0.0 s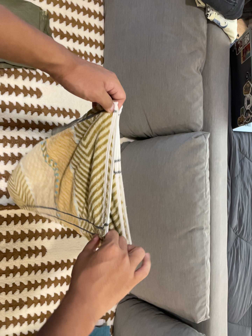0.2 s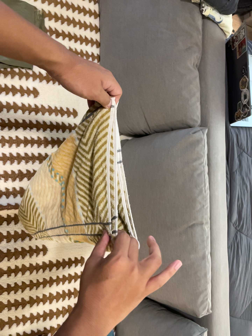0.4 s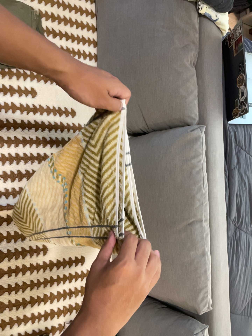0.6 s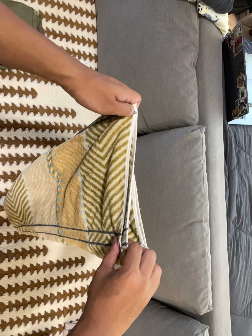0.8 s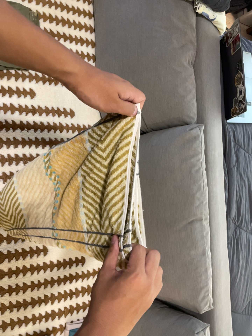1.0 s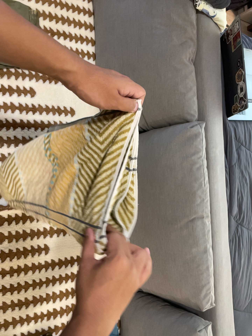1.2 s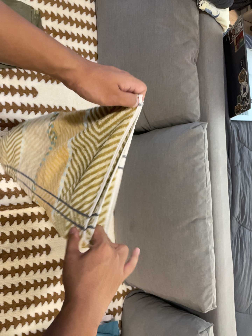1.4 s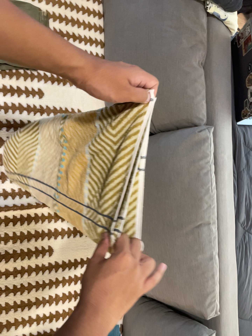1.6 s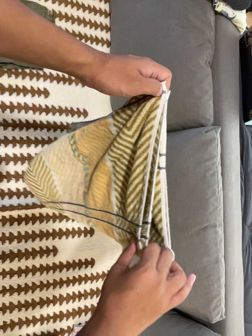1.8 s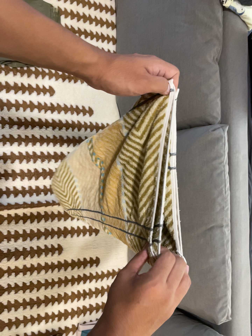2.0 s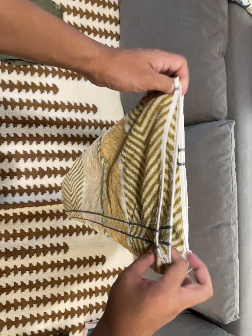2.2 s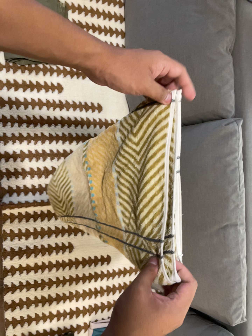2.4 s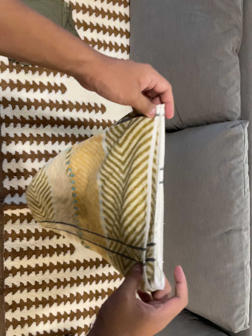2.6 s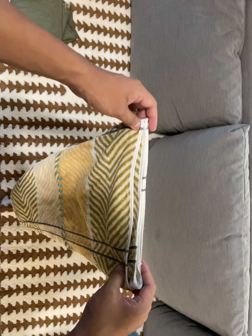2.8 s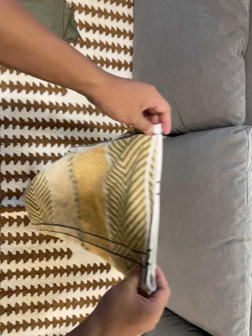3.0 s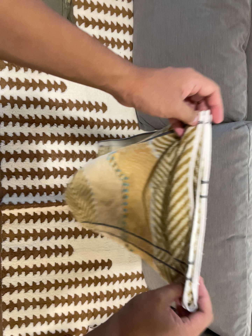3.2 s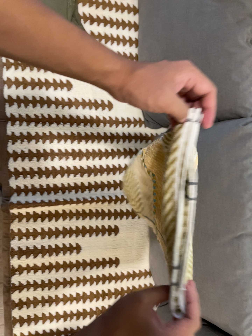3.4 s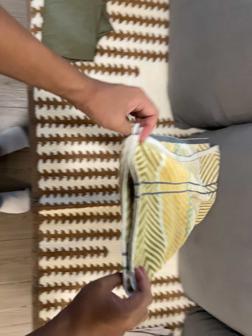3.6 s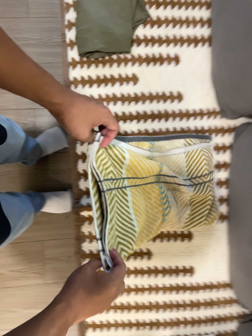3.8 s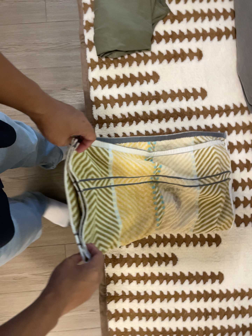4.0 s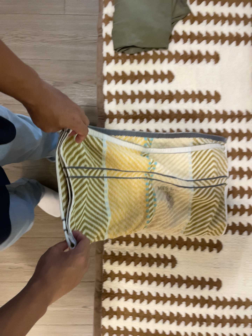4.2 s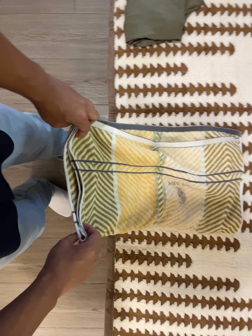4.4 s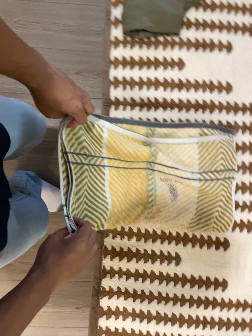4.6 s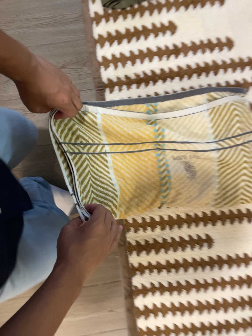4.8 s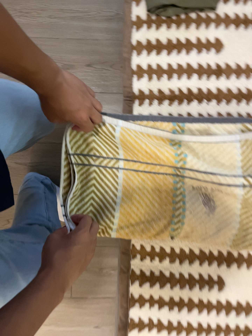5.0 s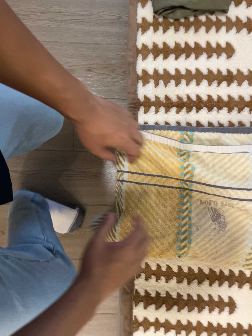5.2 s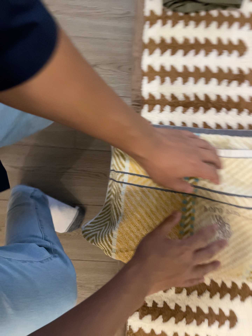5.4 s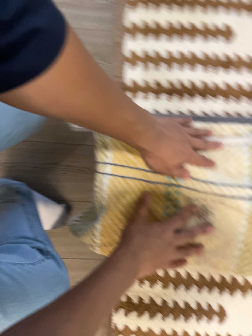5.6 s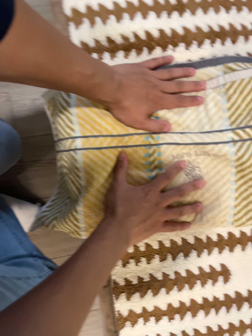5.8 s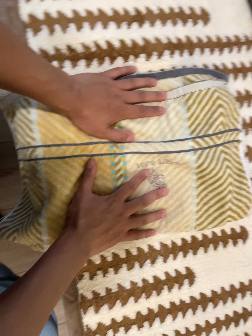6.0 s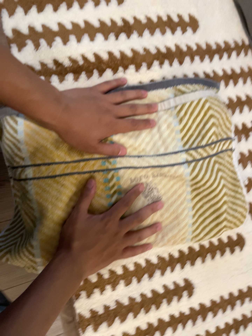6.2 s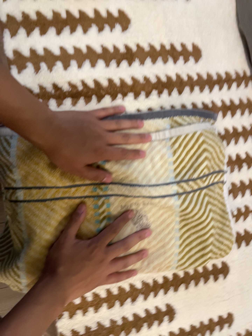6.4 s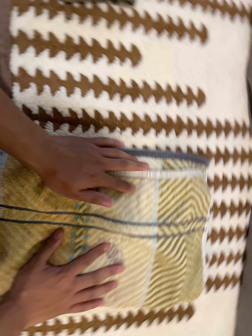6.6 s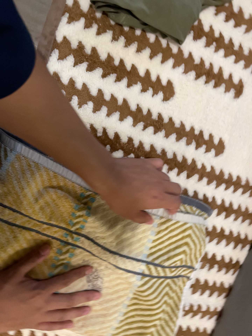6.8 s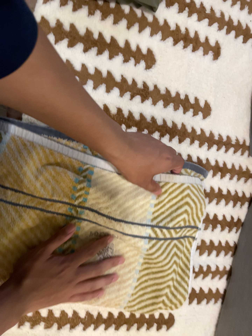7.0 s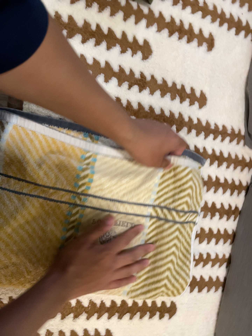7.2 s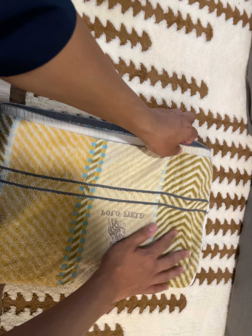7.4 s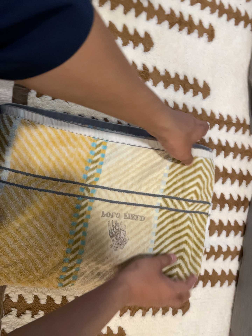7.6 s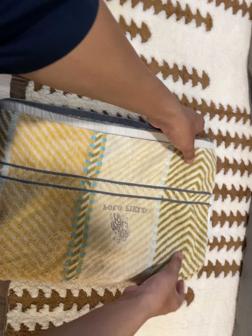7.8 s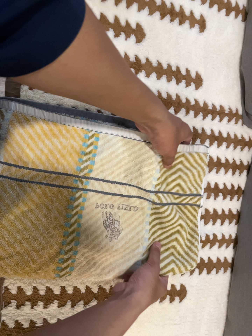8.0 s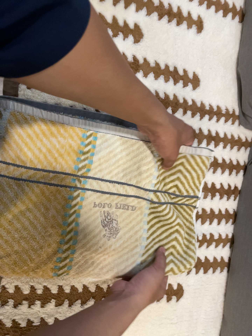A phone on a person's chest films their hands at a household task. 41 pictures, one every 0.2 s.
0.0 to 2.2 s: The camera shifts only a little, or ends up much as it began.
2.2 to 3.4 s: The camera pans to its left by about 10 degrees. It travels forward, about 8 cm, so what stands in front looms larger.
3.4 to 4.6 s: The camera swings to its left by about 10 degrees, and the scene slides to the right. It travels forward and to its left, about 24 cm, so what stands in front looms larger.
4.6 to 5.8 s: The camera swings to its right by about 15 degrees, and the scene slides to the left. It travels forward, about 22 cm, so what stands in front looms larger.
5.8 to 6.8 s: The camera travels toward the top of its view, about 12 cm, so close, fixed things drift downward. It rolls about its line of sight by about 20 degrees, and the scene rotates clockwise.
6.8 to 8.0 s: The camera travels toward the bottom of its view, about 7 cm, so close, fixed things drift upward.
The film runs forward here.
